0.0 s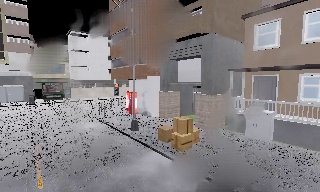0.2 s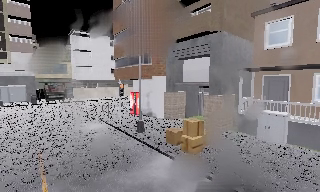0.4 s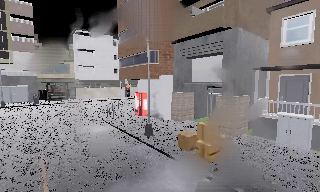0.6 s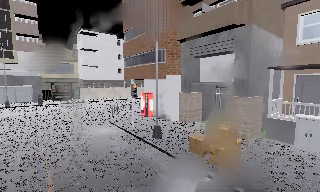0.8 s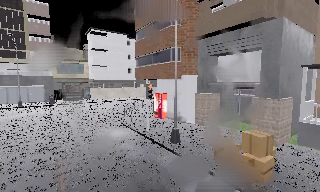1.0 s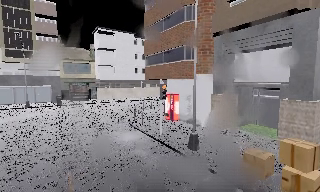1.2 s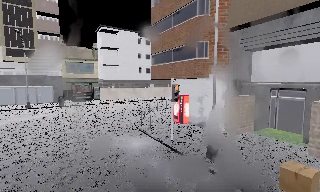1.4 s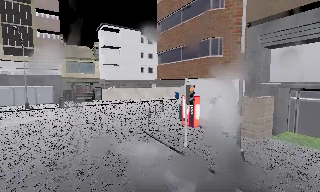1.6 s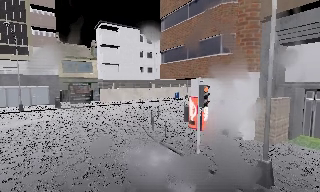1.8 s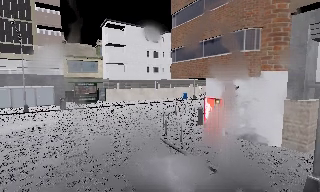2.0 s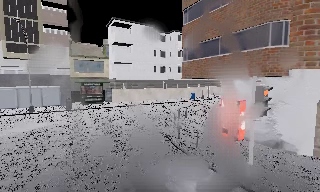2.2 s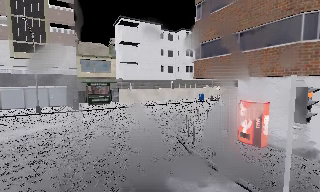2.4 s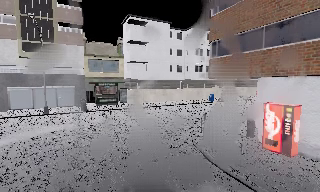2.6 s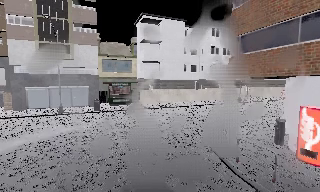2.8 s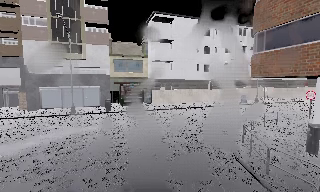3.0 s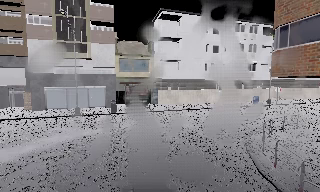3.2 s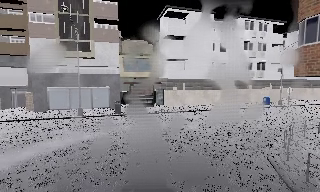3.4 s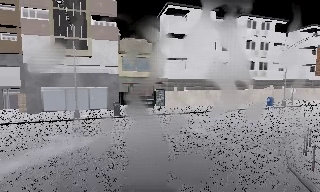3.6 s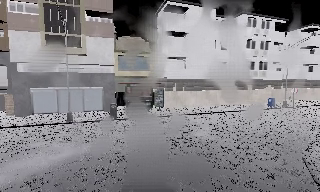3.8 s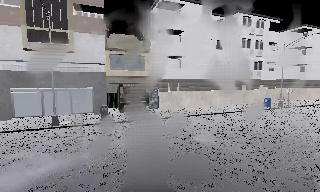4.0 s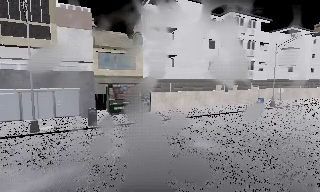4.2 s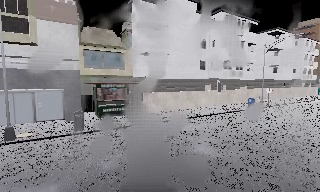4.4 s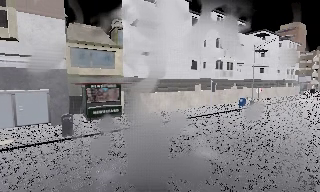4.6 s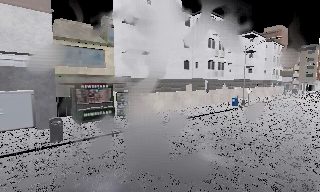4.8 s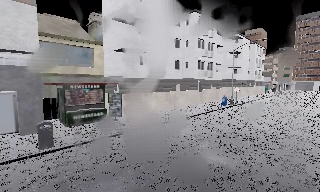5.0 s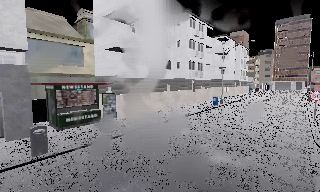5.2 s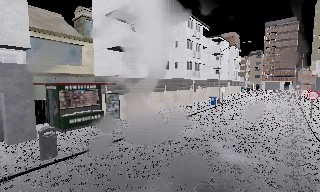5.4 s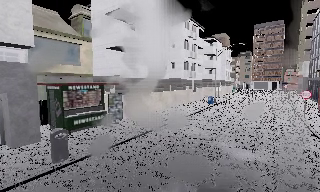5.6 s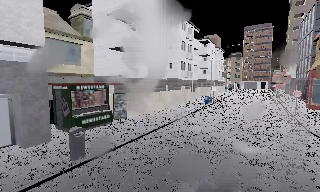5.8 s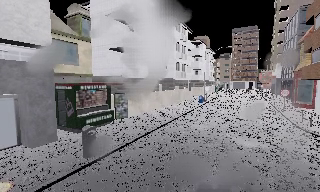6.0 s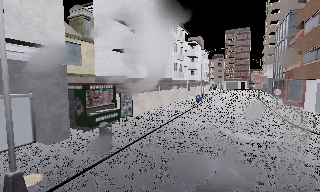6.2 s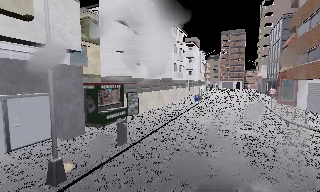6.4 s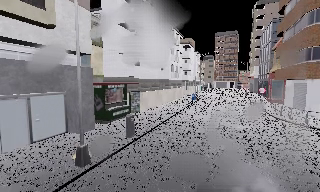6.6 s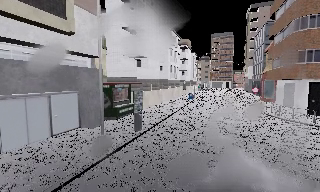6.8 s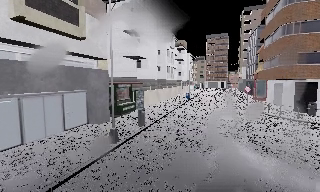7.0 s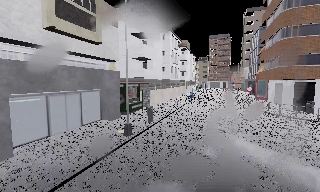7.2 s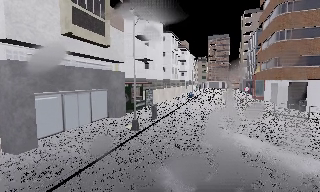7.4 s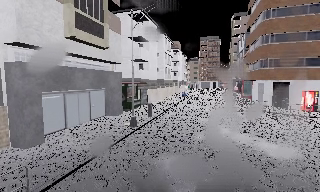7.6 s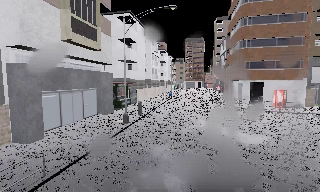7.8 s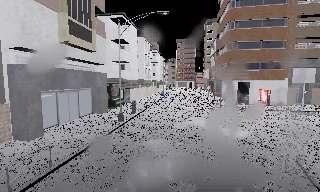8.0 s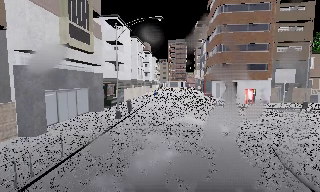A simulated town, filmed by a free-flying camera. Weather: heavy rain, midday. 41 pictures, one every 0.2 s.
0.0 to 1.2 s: The camera travels forward and to its left, about 4.5 m, so what stands in front looms larger. It gains speed.
1.2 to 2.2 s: The camera travels forward and to its left, about 4.5 m, so what stands in front looms larger.
2.2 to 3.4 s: The camera pans to its left, which is counterclockwise from overhead, by about 10 degrees. It travels forward, about 4.5 m, so what stands in front looms larger.
3.4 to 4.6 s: The camera pans to its right, which is clockwise from overhead, by about 20 degrees. It travels forward and to its left, about 5 m, so what stands in front looms larger.
4.6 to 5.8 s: The camera pans to its right, which is clockwise from overhead, by about 25 degrees. It travels to its left, about 5 m.
5.8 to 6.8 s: The camera travels backward and to its left, about 5 m, so what stands in front gets smaller.
6.8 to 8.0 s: The camera pans to its right, which is clockwise from overhead, by about 15 degrees. It travels backward, about 6 m, so what stands in front gets smaller.
The film runs backward here.
